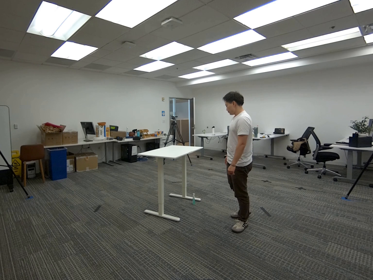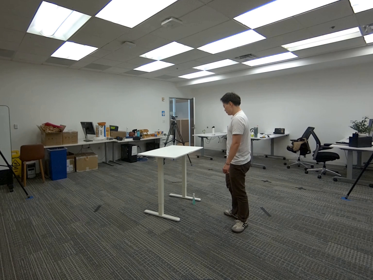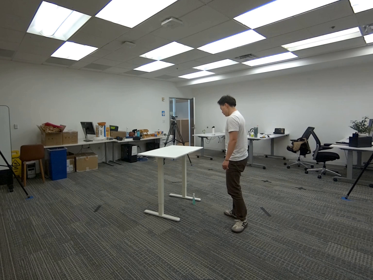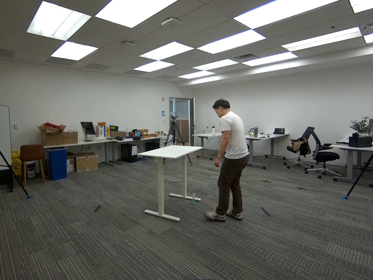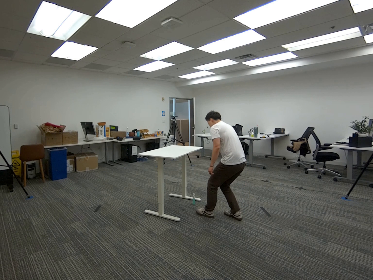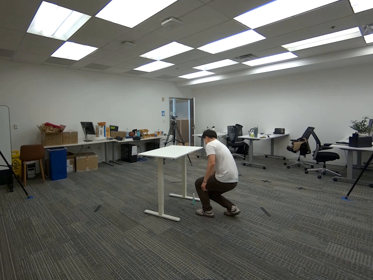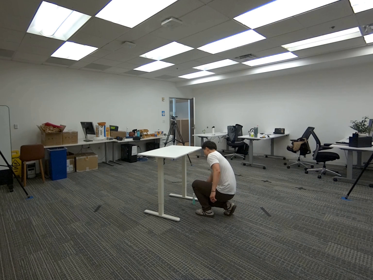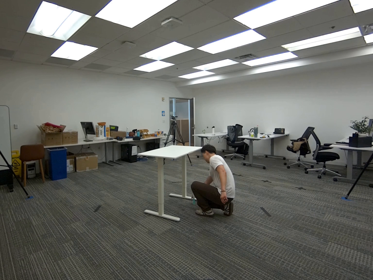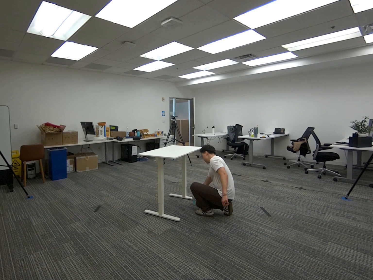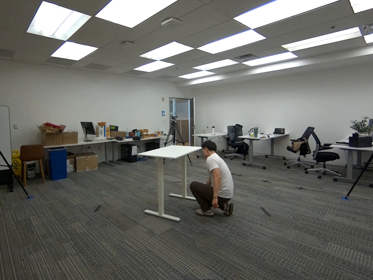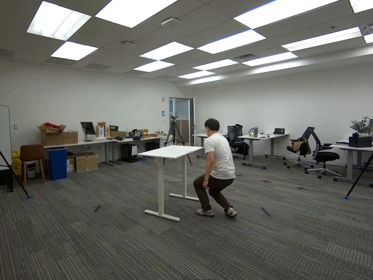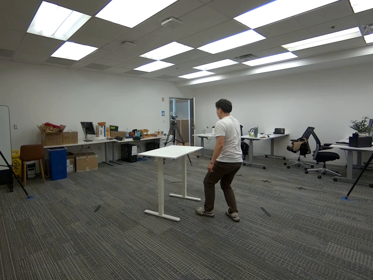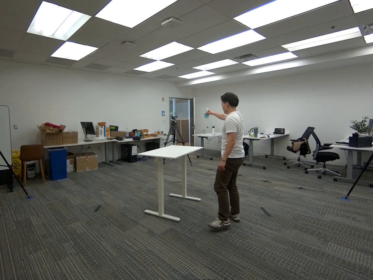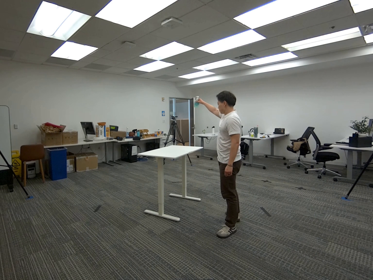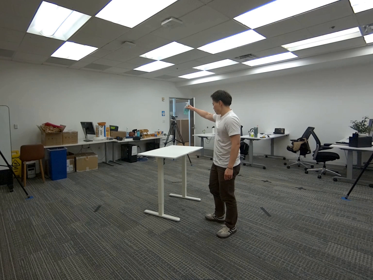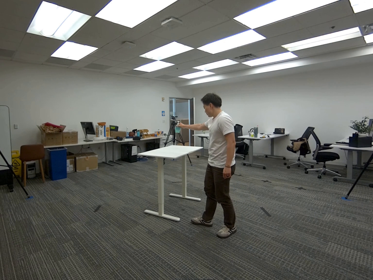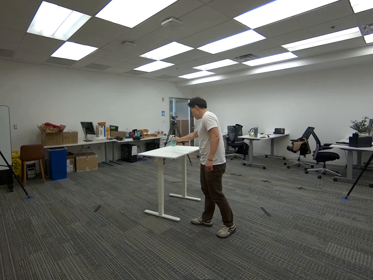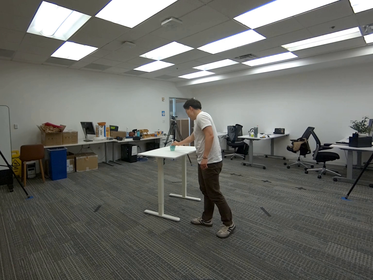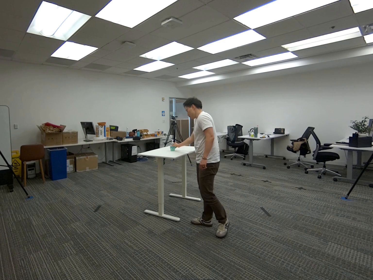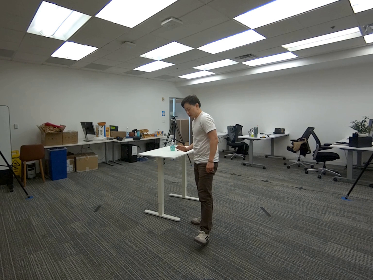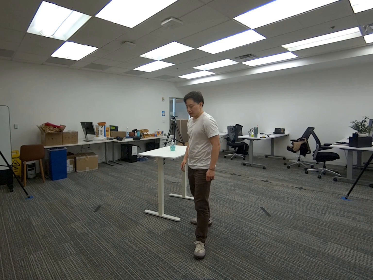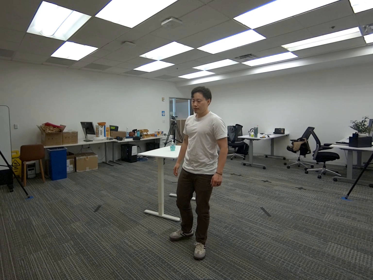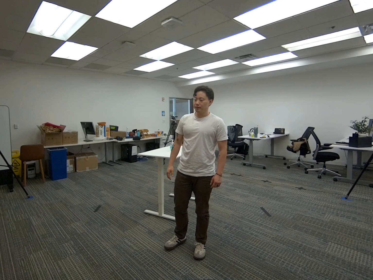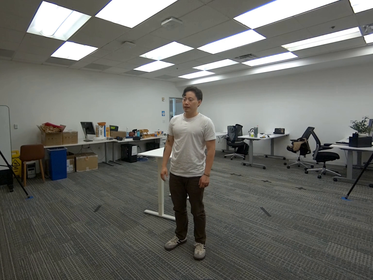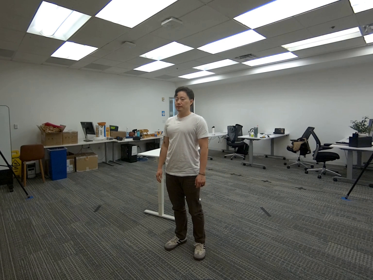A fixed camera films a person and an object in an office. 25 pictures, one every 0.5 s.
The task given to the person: Walk to the soap from the ground, pick up the soap with your right hand and place the soap on the white desk.
